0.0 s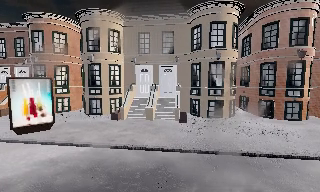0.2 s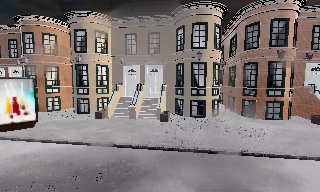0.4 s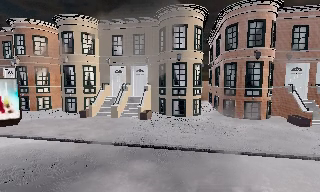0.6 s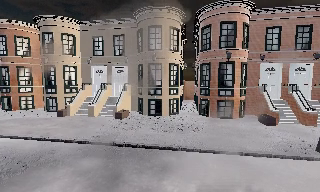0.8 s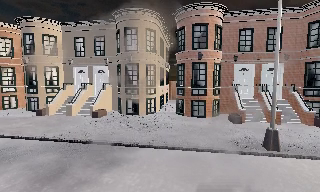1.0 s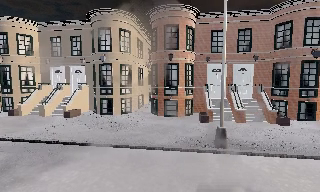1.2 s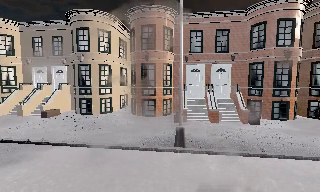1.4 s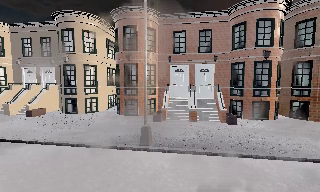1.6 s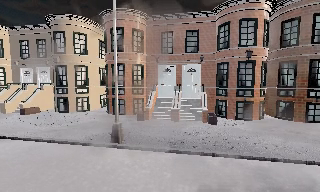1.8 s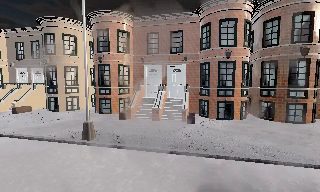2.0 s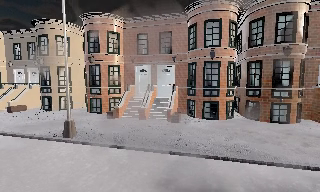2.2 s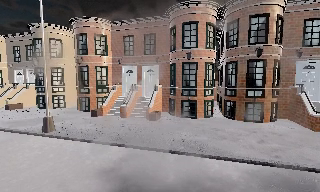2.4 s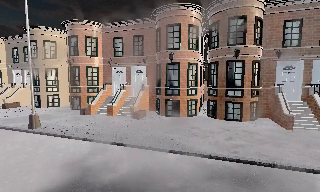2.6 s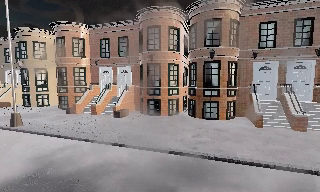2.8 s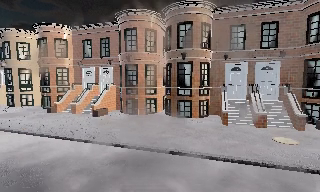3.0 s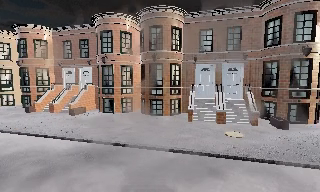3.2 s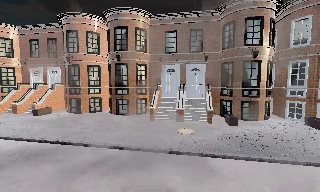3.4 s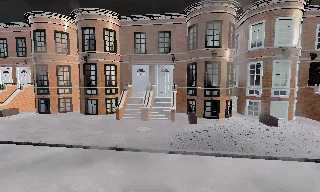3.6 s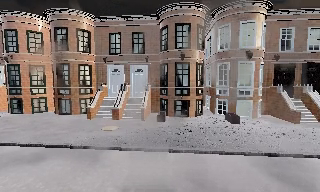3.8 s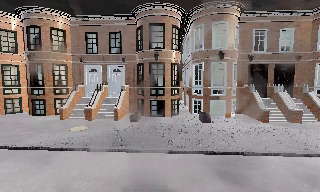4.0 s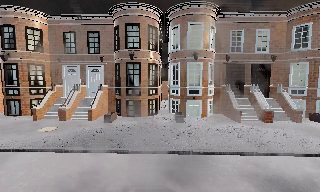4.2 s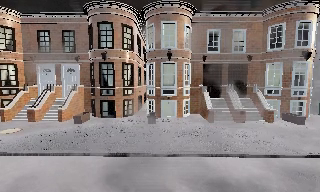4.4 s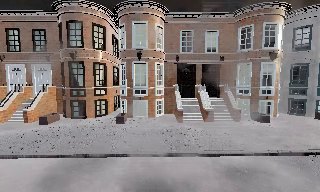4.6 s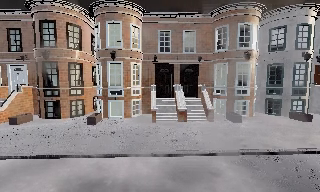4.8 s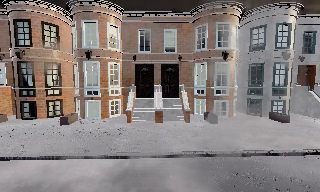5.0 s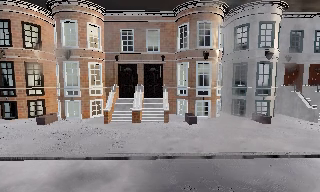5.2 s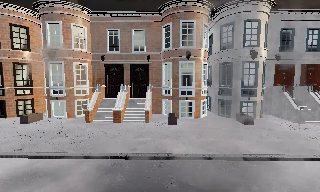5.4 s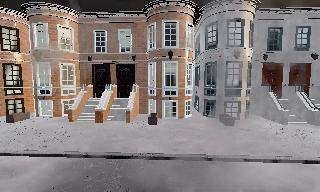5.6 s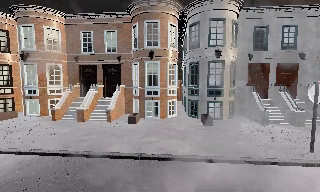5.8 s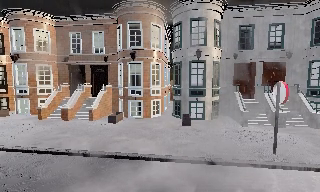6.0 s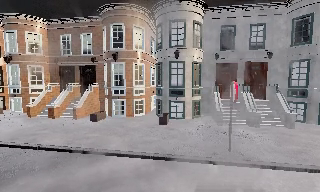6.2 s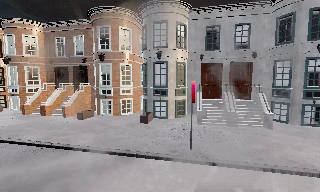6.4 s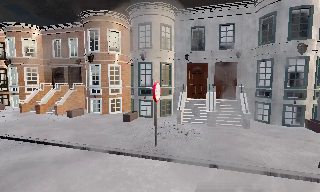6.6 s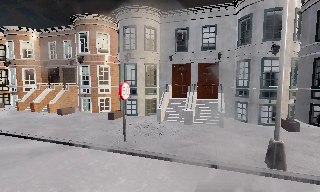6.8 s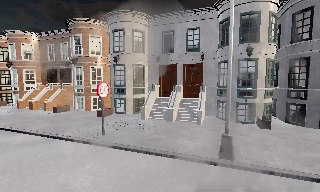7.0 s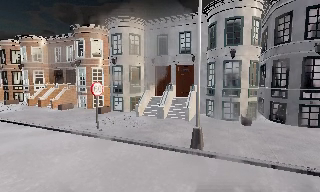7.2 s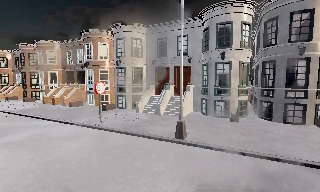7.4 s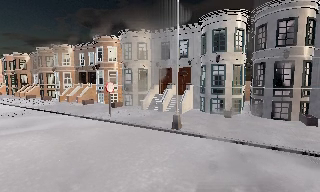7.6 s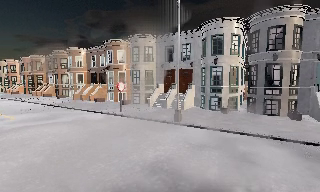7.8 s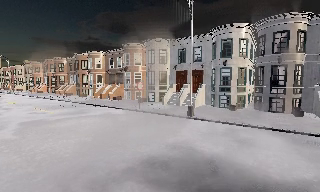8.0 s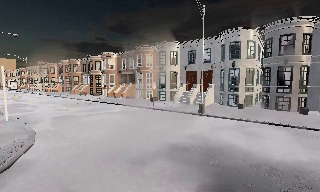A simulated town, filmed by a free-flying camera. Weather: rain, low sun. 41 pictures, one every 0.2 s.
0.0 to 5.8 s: The camera travels to its right, about 40 m, so close, fixed things drift to the left.
5.8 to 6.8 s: The camera pans to its left, which is counterclockwise from overhead, by about 10 degrees. It travels to its right, about 7 m, so close, fixed things drift to the left.
6.8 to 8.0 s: The camera swings to its left by about 20 degrees, and the scene slides to the right. It travels backward, about 8 m, so what stands in front gets smaller.
The film runs forward here.
